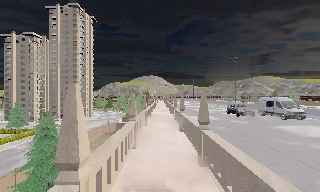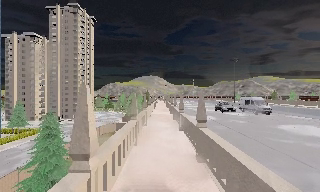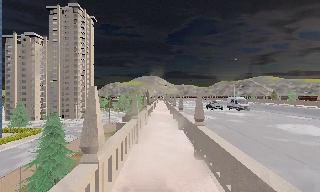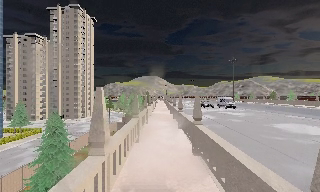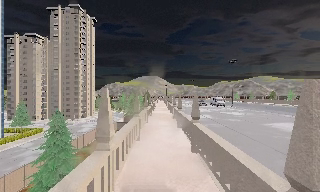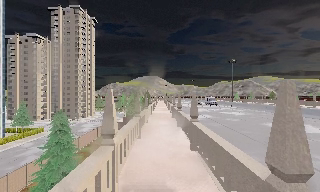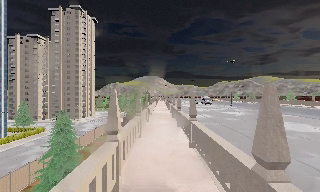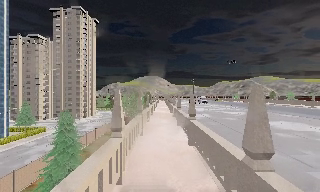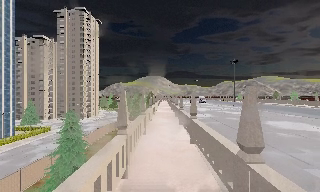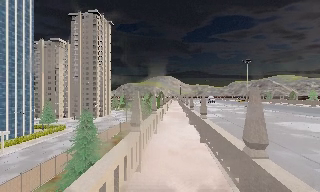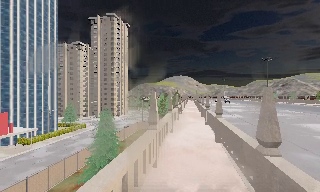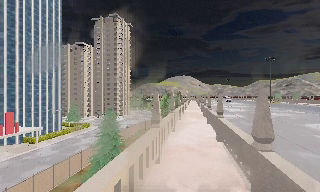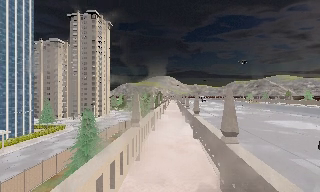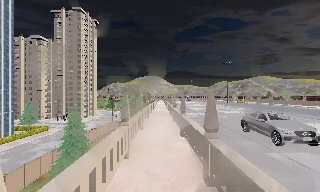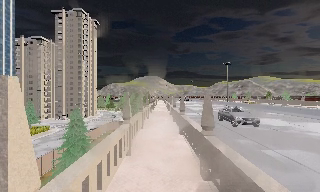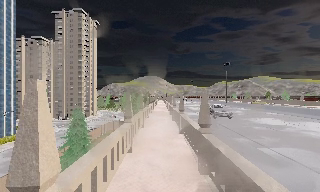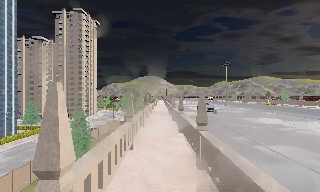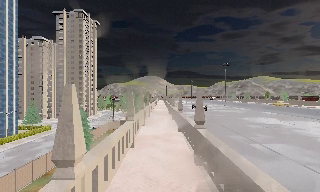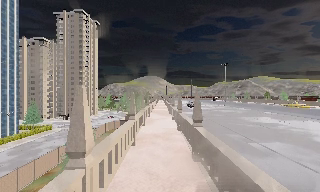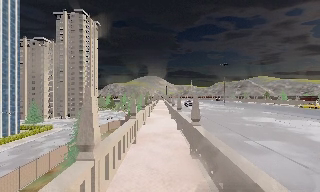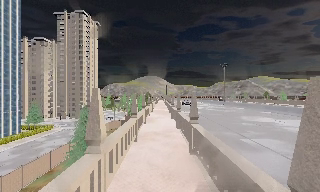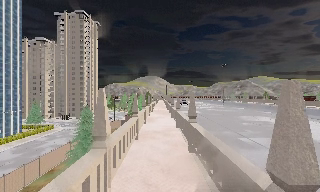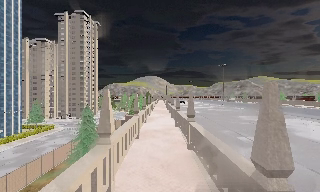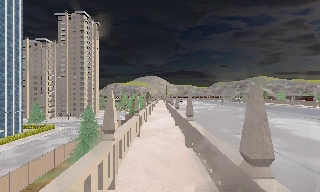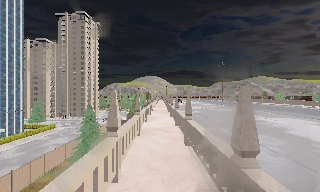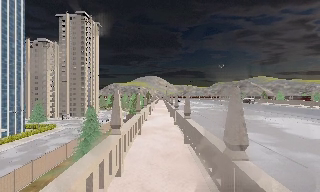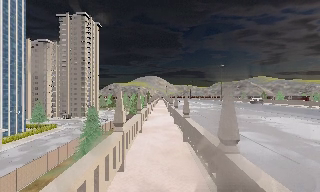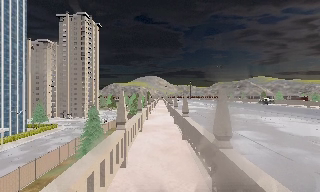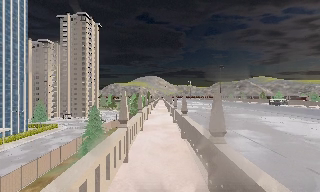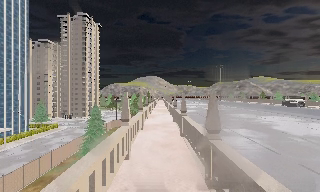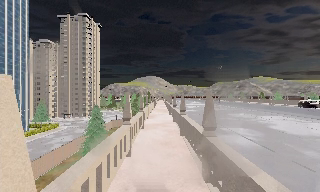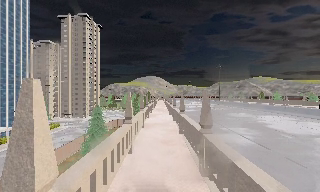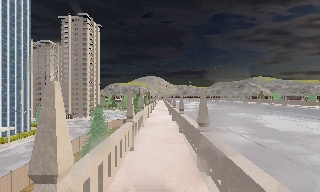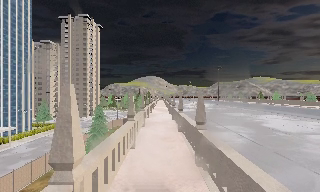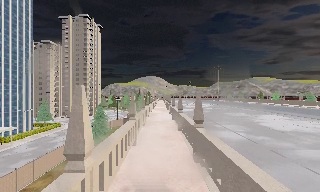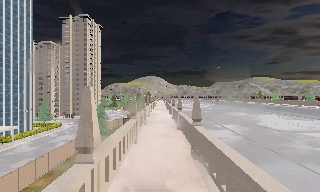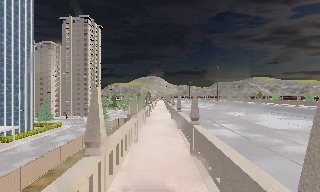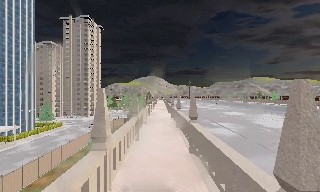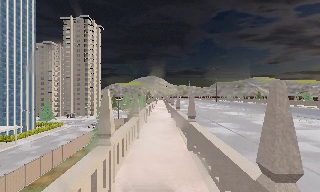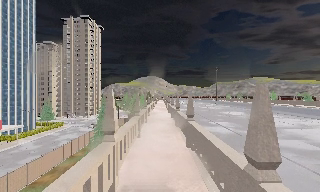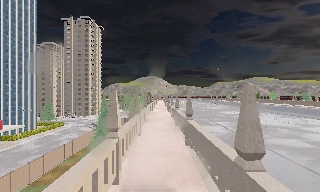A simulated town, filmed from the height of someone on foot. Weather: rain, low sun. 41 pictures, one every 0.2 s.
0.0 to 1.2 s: The camera travels backward, about 2 m, so what stands in front gets smaller.
1.2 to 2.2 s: The camera pans to its left, which is counterclockwise from overhead, by about 10 degrees. It travels backward, about 1.5 m, so what stands in front gets smaller.
2.2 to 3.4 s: The scene slides to the left, as the camera pans about 10 degrees to its right. It travels backward, about 2 m, so what stands in front gets smaller.
3.4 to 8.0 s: The camera travels backward, about 8 m, so what stands in front gets smaller.
The film runs backward here.
